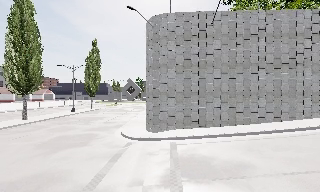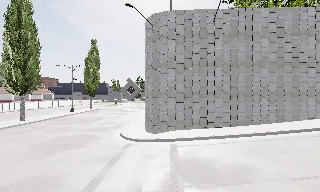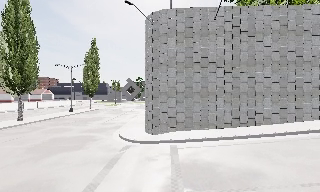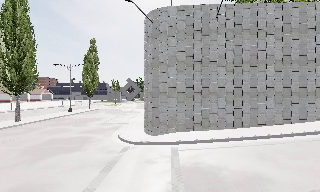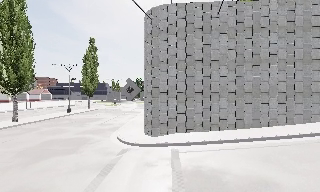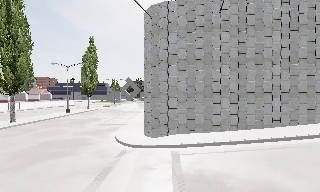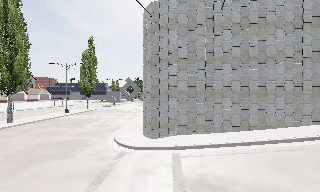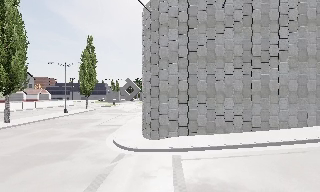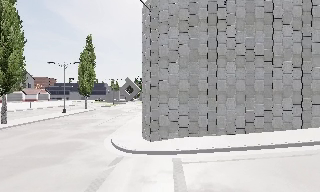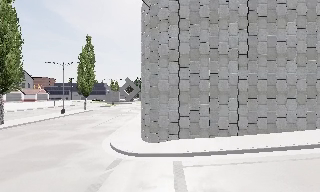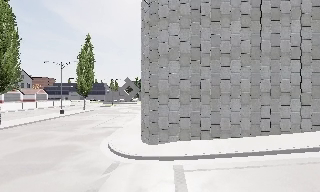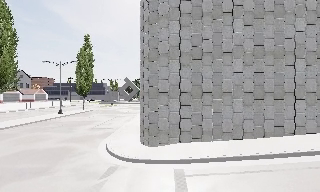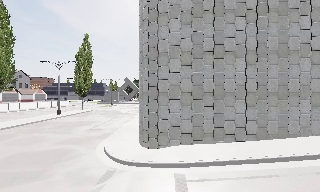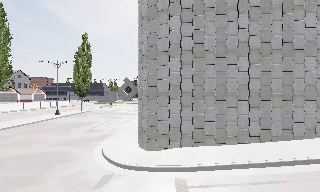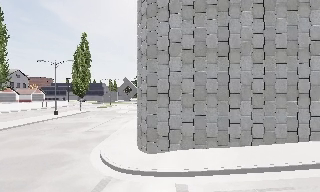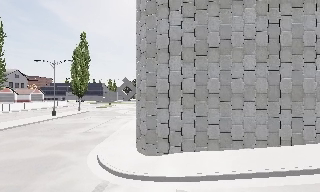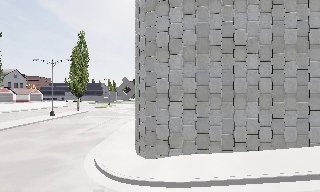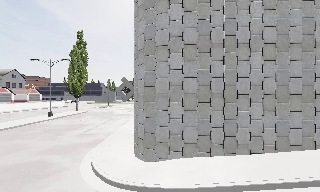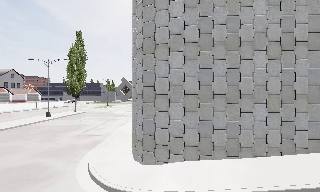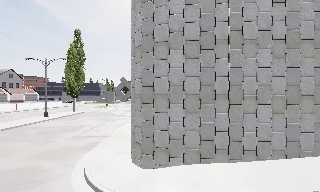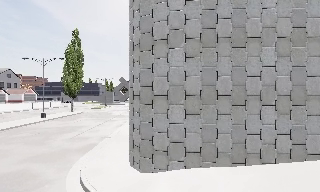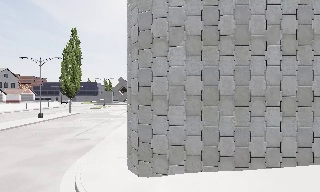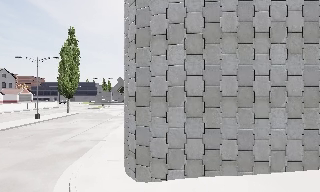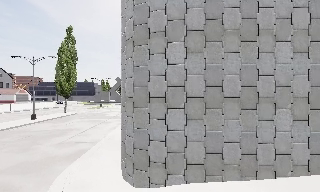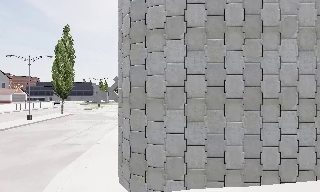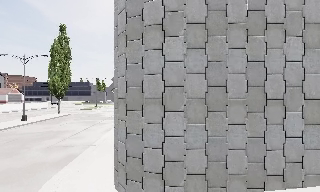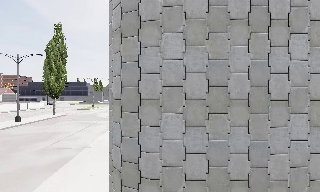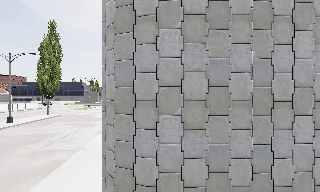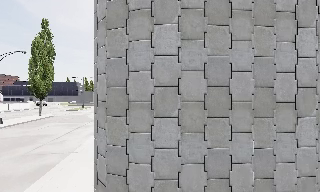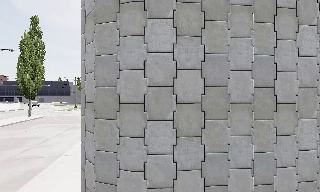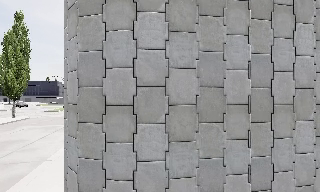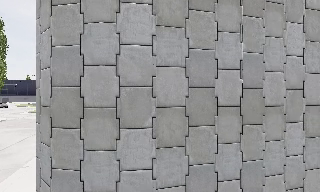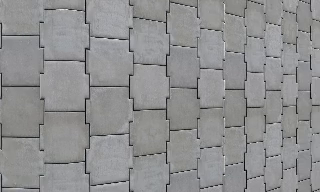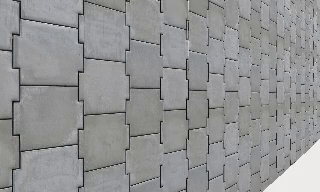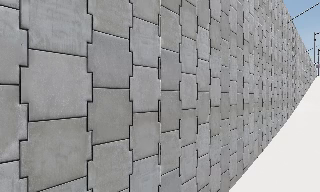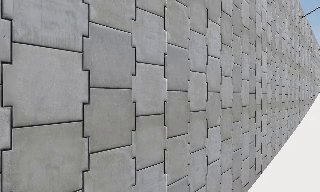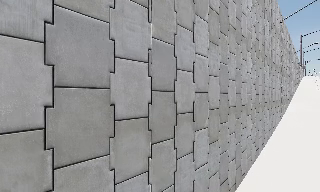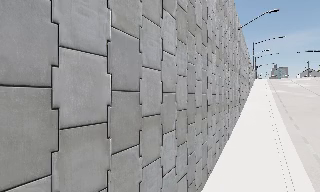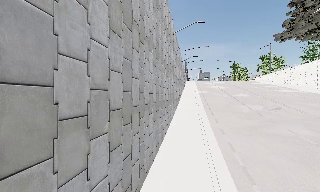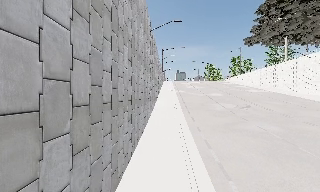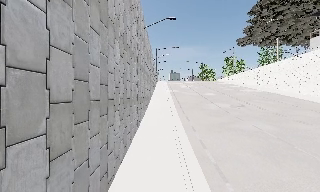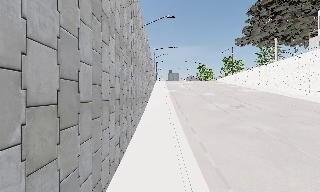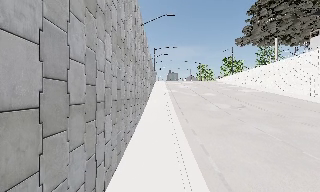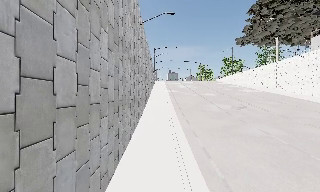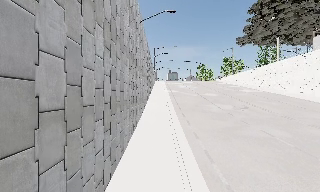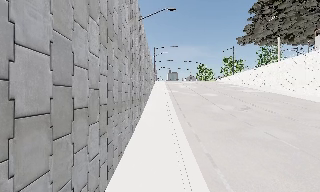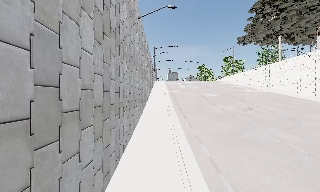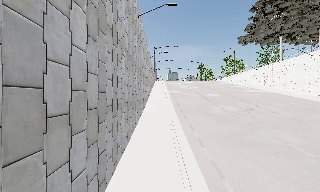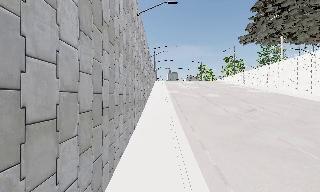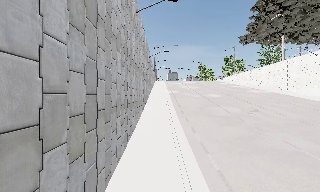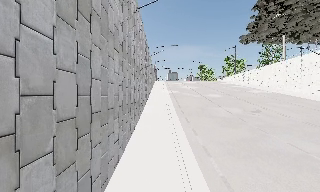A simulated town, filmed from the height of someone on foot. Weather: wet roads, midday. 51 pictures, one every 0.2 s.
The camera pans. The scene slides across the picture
to the left.
The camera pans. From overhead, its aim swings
clockwise.
0.0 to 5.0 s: The camera travels forward, about 7 m, so what stands in front looms larger.
5.0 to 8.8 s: The camera swings to its right by about 90 degrees, and the scene slides to the left. It travels forward, about 5 m.
8.8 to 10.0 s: The camera travels forward, about 1.5 m, so what stands in front looms larger.
The film runs forward here.
